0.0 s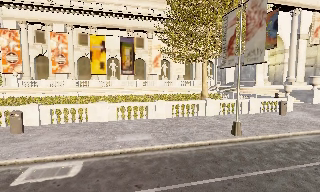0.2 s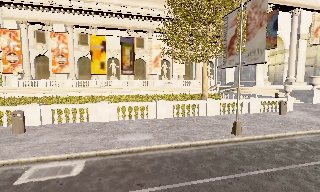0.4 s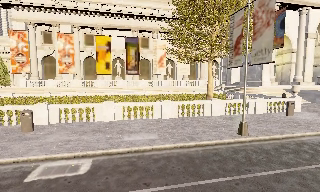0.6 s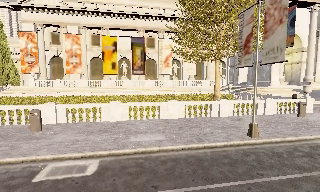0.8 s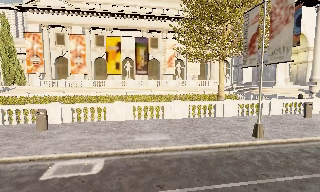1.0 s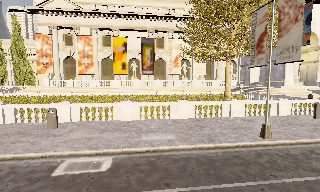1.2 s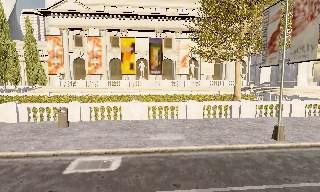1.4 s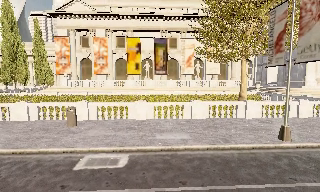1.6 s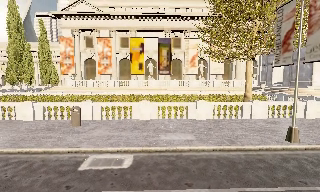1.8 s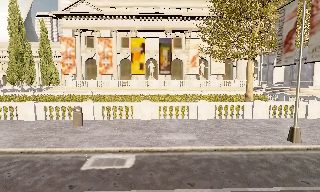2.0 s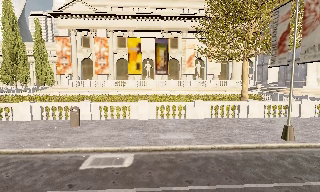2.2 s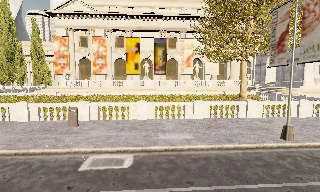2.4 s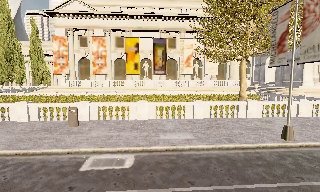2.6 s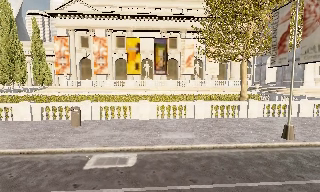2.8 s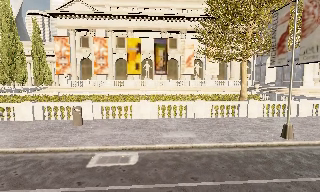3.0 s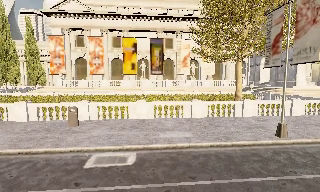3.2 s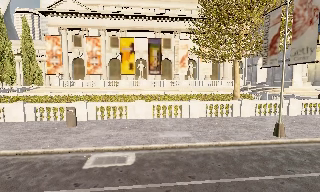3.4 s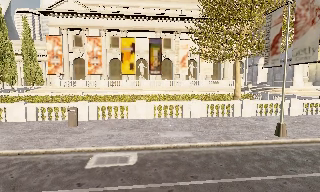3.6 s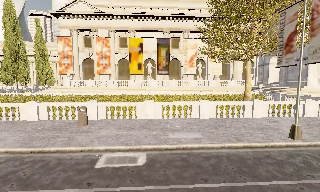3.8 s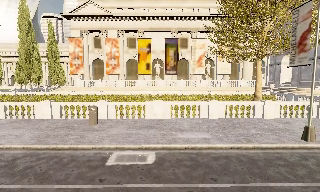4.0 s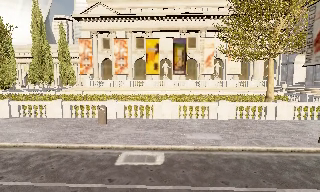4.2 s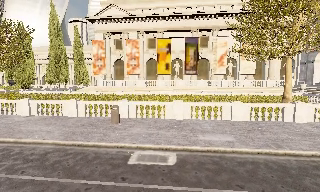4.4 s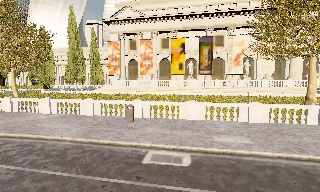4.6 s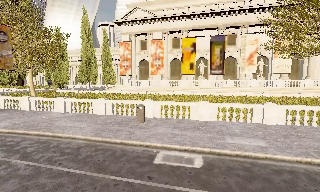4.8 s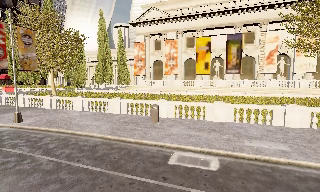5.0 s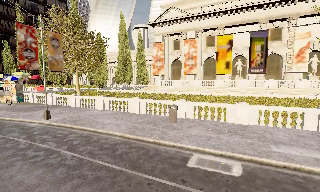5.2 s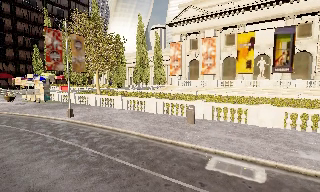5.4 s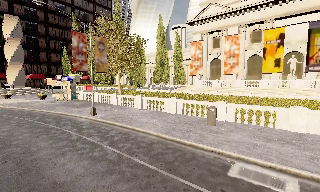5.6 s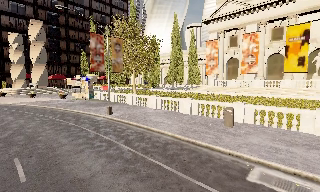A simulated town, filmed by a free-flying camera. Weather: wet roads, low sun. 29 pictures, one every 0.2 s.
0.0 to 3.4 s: The camera travels to its left, about 1 m, so close, fixed things drift to the right.
3.4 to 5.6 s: The camera pans to its left, which is counterclockwise from overhead, by about 50 degrees. It travels to its left, about 0.5 m, so close, fixed things drift to the right.
The film runs forward here.
